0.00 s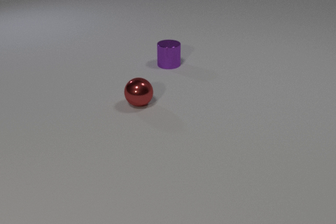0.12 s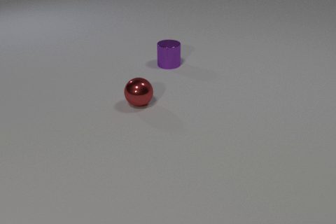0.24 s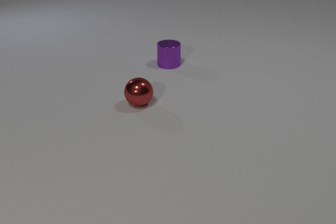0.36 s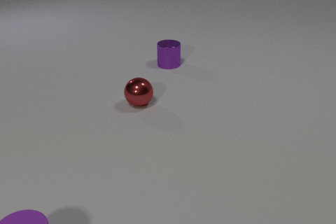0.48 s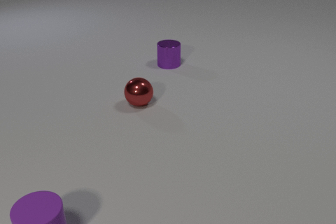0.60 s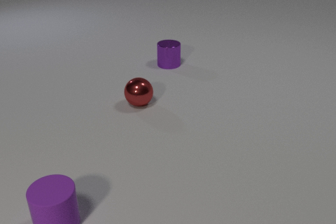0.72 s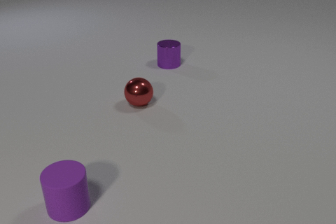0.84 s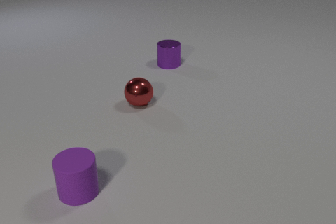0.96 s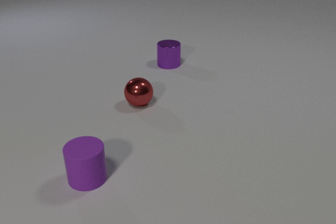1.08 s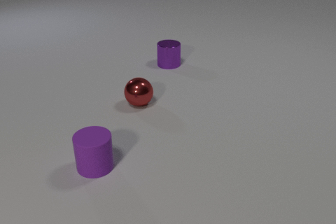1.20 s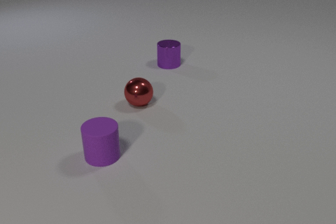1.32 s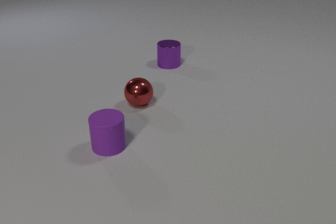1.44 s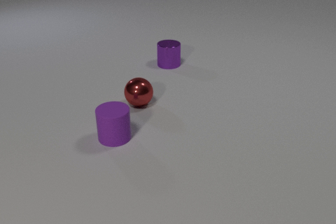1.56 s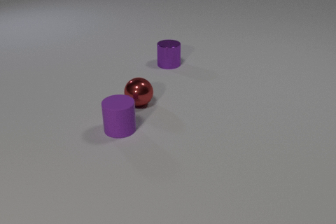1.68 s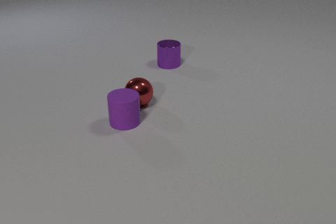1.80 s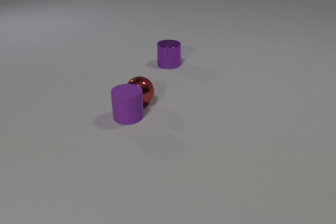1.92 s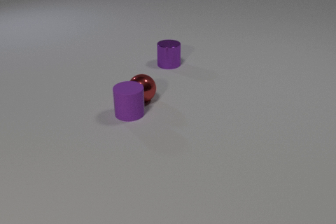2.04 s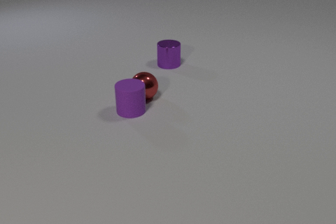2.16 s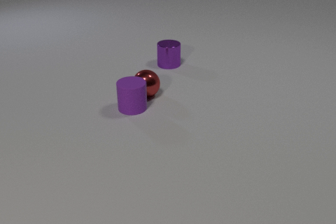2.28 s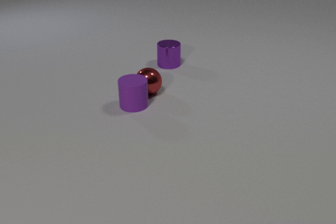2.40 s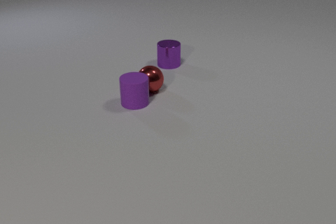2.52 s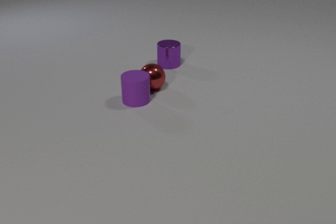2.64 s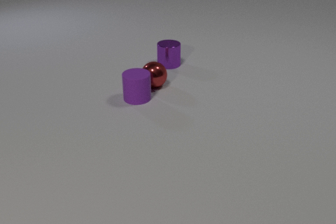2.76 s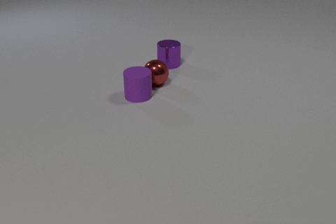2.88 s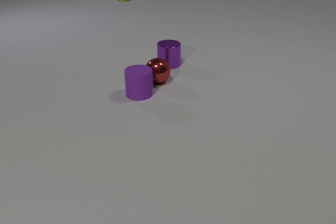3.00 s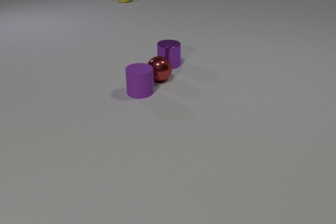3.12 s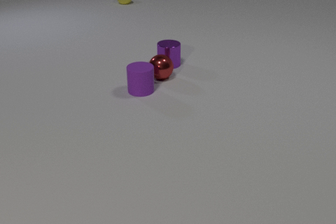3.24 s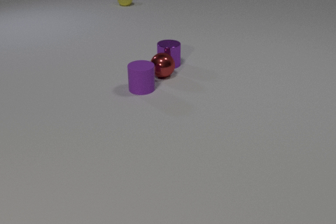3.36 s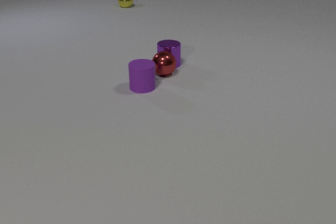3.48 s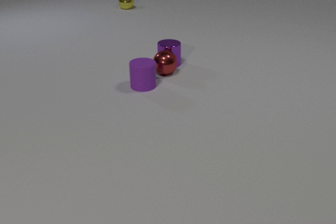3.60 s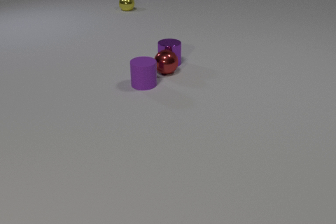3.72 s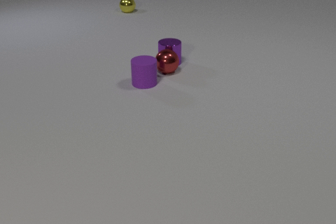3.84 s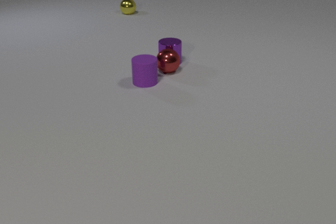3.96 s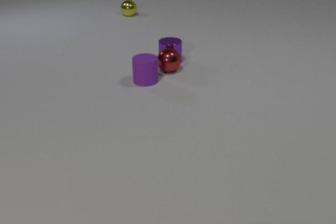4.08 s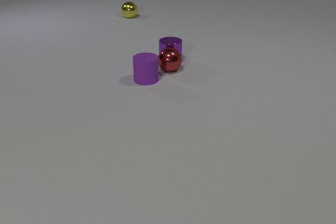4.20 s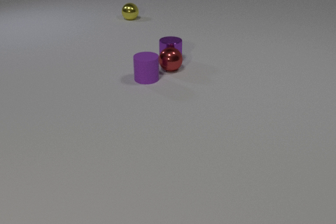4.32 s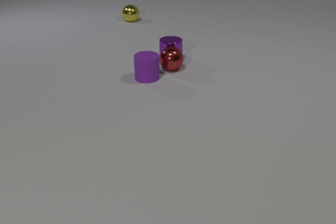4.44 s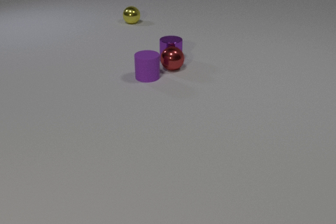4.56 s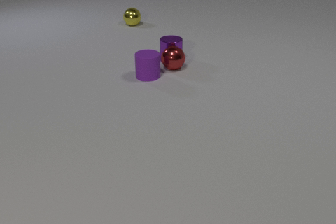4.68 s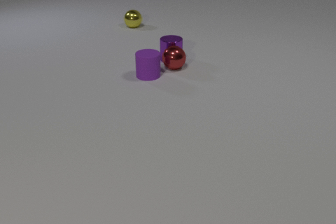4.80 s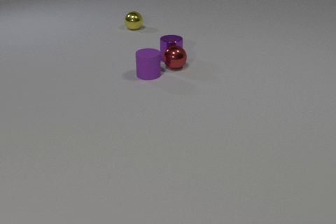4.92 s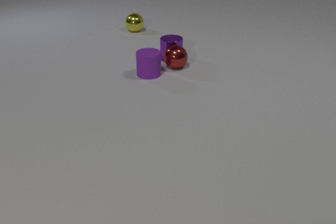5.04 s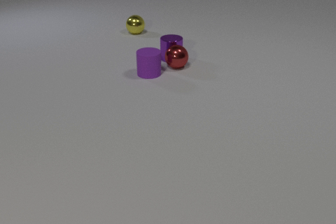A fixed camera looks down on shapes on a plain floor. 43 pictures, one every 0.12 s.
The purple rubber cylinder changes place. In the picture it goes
away from the camera.
The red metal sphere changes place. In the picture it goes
away from the camera.
0.00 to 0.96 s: The purple rubber cylinder comes in at the bottom edge, slides away from the camera and to the right.
0.96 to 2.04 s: The purple rubber cylinder slides away from the camera. The red metal sphere rolls away from the camera. The purple rubber cylinder and the red metal sphere collide.
2.04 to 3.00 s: The purple rubber cylinder slides away from the camera. The red metal sphere rolls away from the camera. The yellow metal sphere comes in at the top edge, rolls toward the camera.
3.00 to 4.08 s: The purple rubber cylinder slides away from the camera. The red metal sphere rolls away from the camera and to the right. The yellow metal sphere rolls toward the camera. The purple metal cylinder slides away from the camera. The red metal sphere and the purple metal cylinder collide.
4.08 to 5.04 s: The purple rubber cylinder slides away from the camera. The red metal sphere rolls away from the camera and to the right. The yellow metal sphere rolls toward the camera. The purple metal cylinder slides away from the camera.
Are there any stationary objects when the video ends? no.
How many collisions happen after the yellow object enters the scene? 1.
How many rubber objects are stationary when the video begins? 0.
